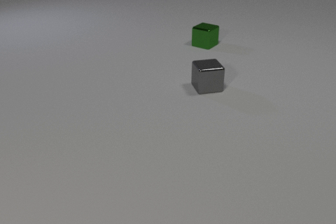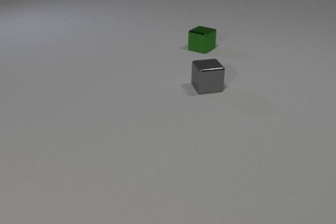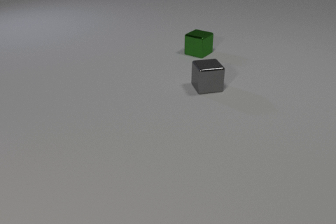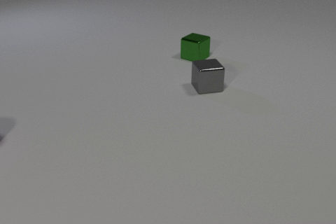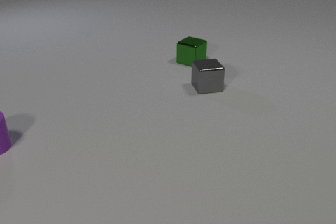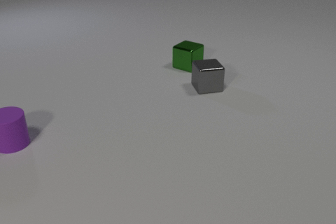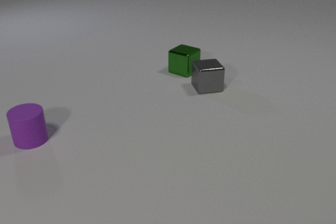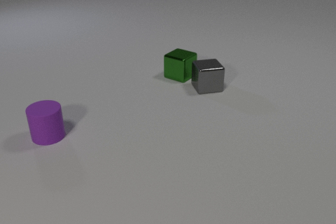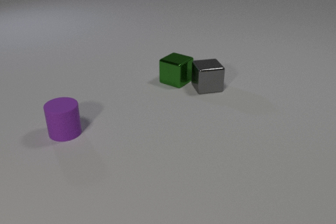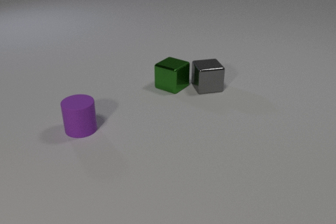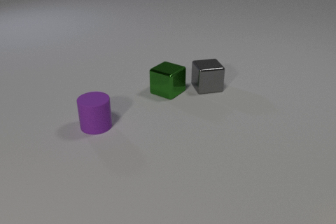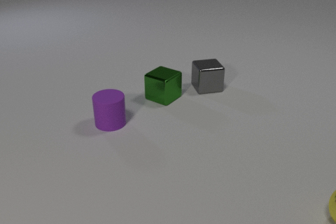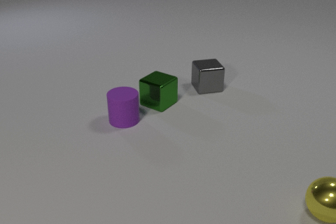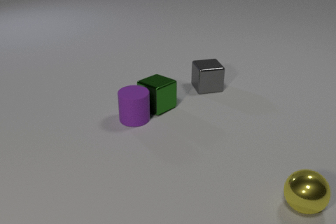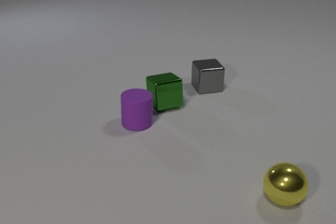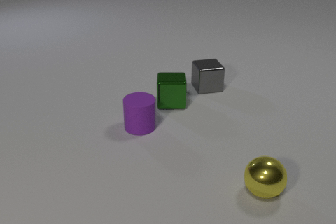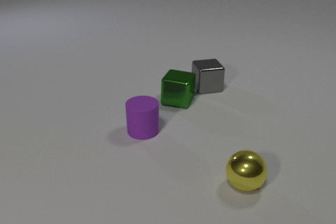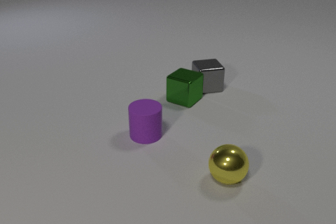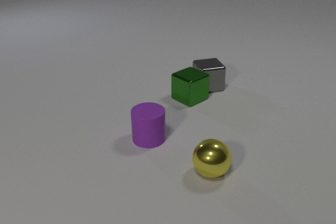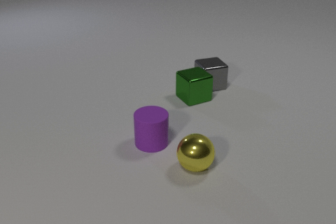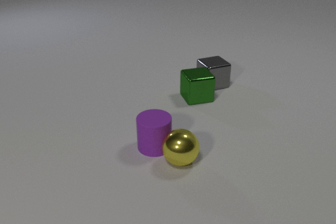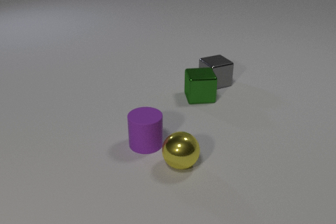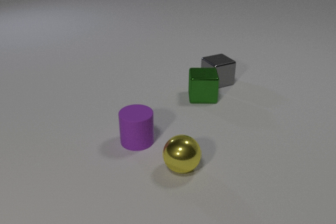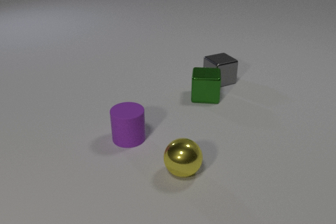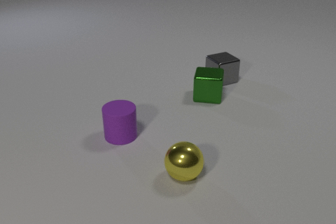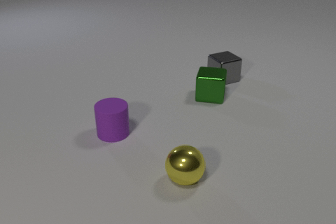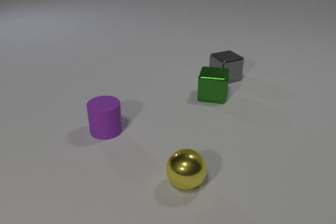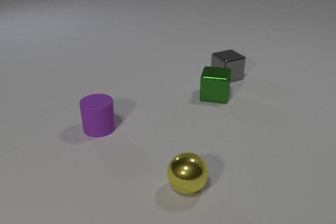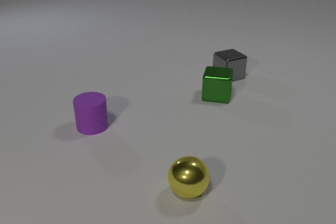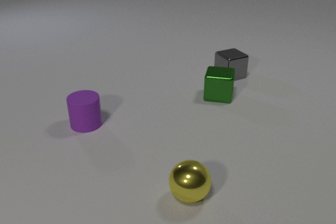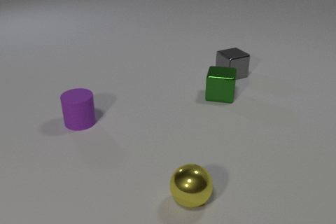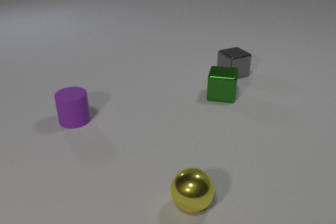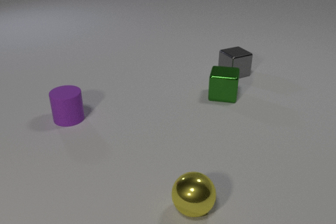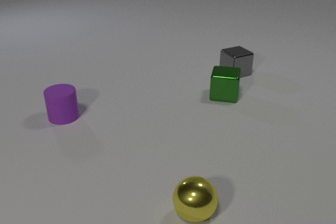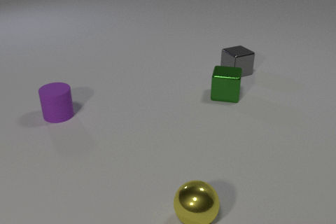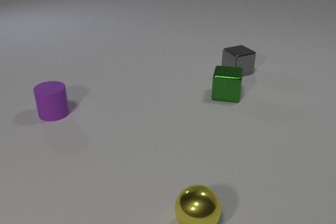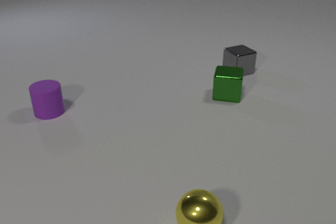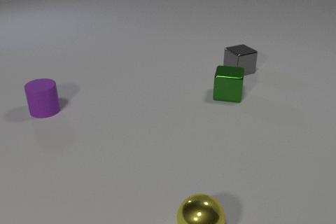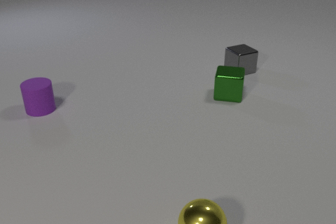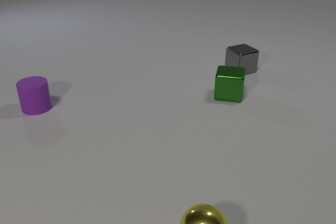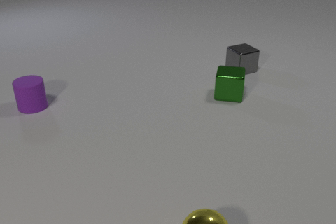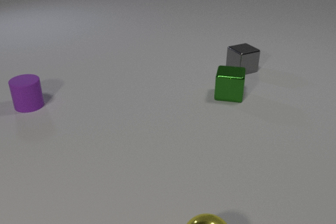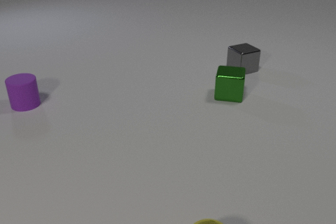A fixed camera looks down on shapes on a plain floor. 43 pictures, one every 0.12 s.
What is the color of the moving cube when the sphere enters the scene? green.
How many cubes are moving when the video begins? 1.
How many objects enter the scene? 2.
0.00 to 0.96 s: The purple rubber cylinder comes in at the left edge, slides to the right. The green metal cube slides toward the camera.
0.96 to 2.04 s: The purple rubber cylinder slides to the right. The green metal cube slides toward the camera, spins so that its near face slides to the left, clockwise seen from above. The yellow metal sphere comes in at the right edge, rolls to the left. The purple rubber cylinder and the green metal cube collide.
2.04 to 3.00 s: The purple rubber cylinder slides to the left. The green metal cube slides to the right, spins so that its near face slides to the left, clockwise seen from above. The yellow metal sphere rolls to the left. The gray metal cube slides away from the camera and to the right. The green metal cube and the gray metal cube collide. The purple rubber cylinder and the yellow metal sphere collide.
3.00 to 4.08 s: The purple rubber cylinder slides to the left and away from the camera. The green metal cube slides to the right. The yellow metal sphere rolls toward the camera. The gray metal cube slides away from the camera and to the right.
4.08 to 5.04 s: The purple rubber cylinder slides away from the camera and to the left. The yellow metal sphere rolls toward the camera. The gray metal cube slides away from the camera and to the right.
